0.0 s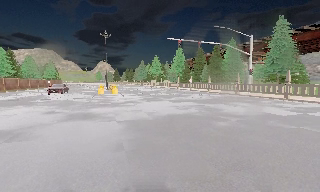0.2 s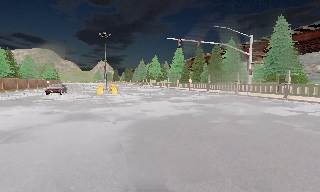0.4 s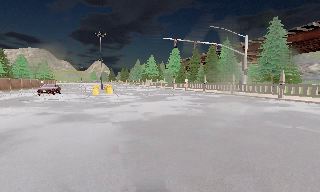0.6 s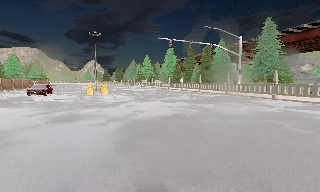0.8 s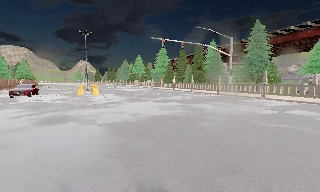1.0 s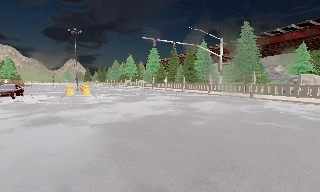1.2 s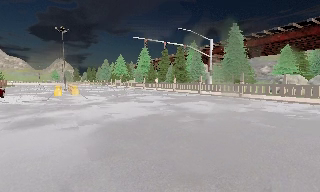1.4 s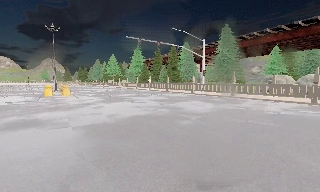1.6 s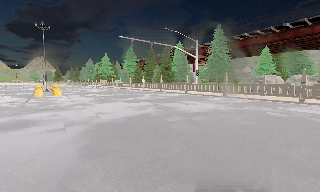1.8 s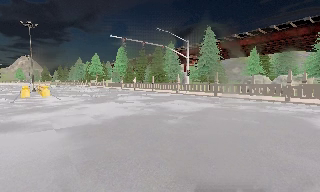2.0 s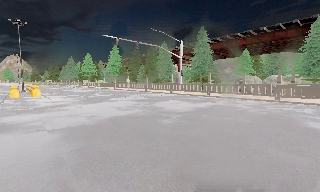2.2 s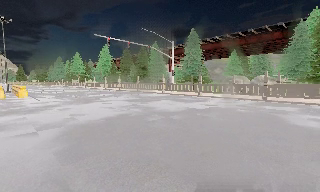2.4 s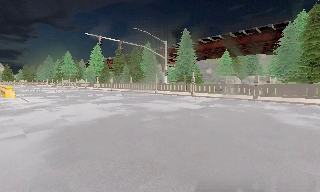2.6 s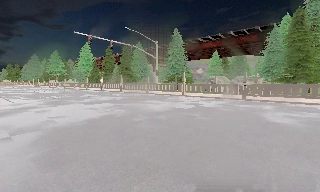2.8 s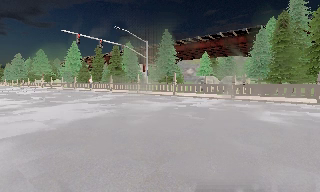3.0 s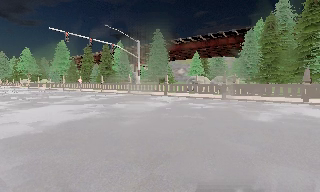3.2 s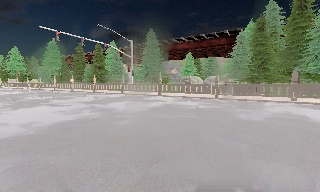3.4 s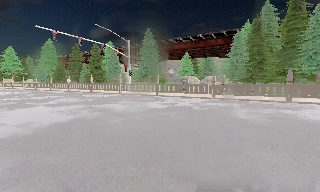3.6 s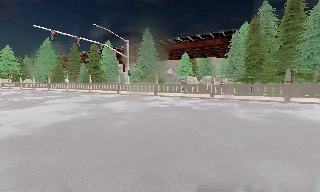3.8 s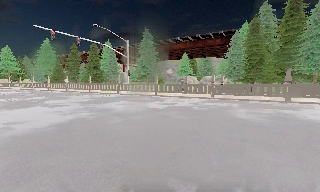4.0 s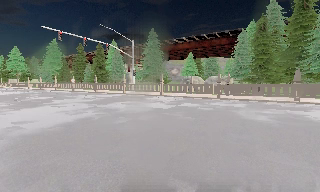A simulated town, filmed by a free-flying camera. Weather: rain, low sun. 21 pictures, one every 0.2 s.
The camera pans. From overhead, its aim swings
clockwise.
The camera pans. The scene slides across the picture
to the left.
0.0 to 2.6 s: The scene slides to the left, as the camera pans about 30 degrees to its right.
2.6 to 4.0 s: The camera shifts only a little, or ends up much as it began.
The film runs forward here.
